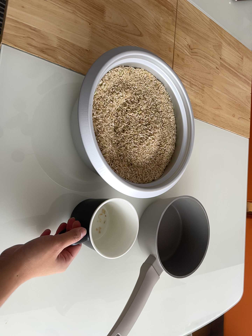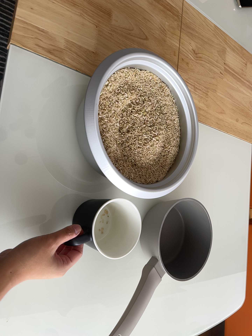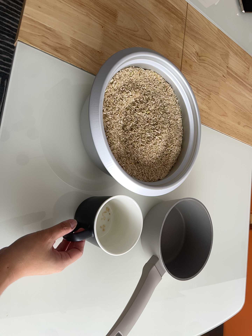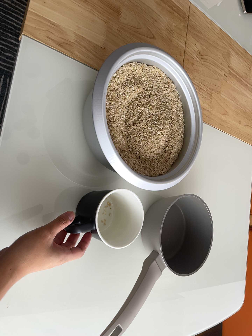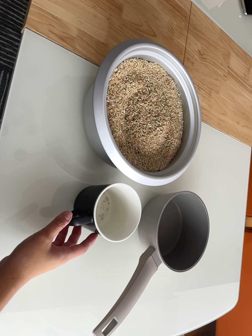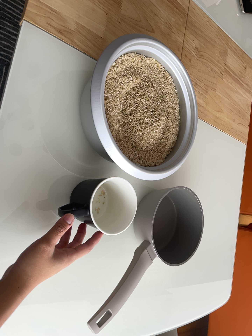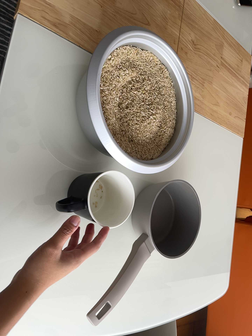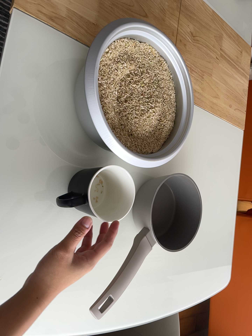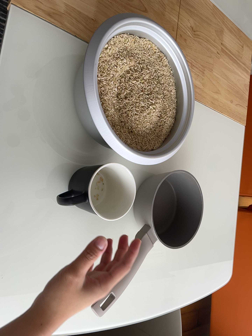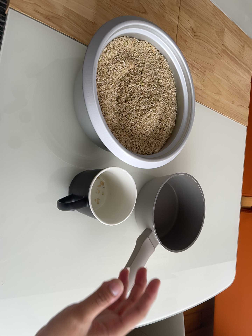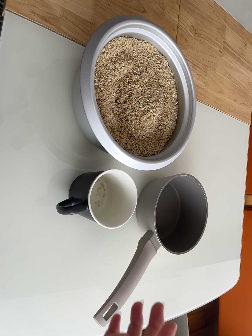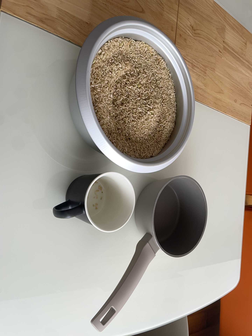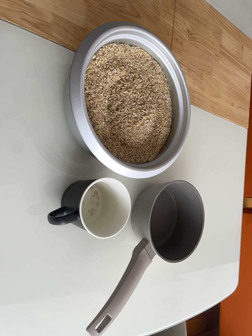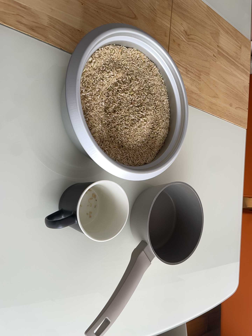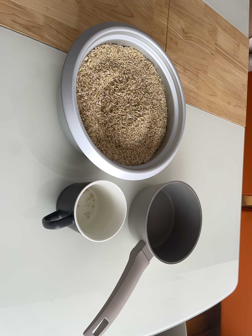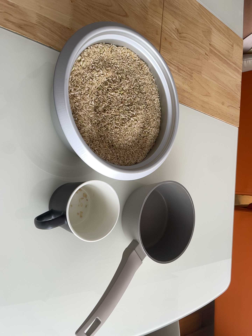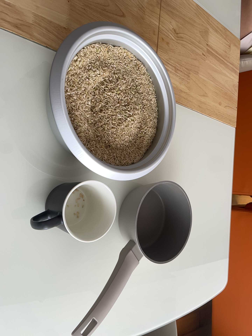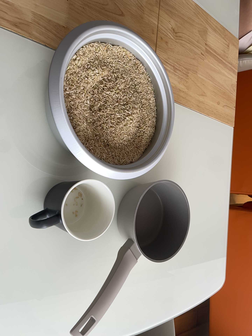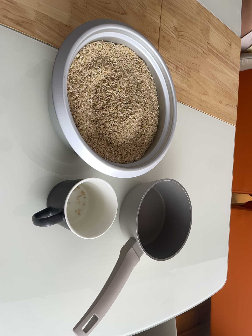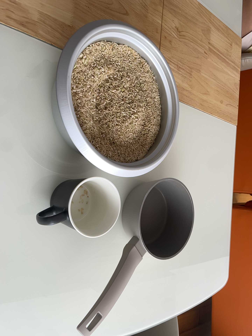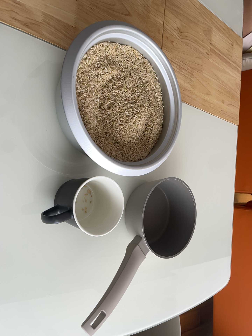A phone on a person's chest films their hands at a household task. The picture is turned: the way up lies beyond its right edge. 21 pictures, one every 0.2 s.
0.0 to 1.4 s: The camera travels toward the bottom of its view, about 6 cm, so close, fixed things drift upward.
1.4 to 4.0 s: The camera shifts only a little, or ends up much as it began.
The film runs backward here.
